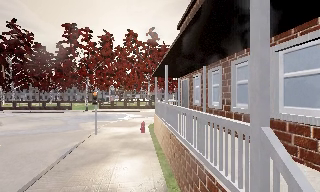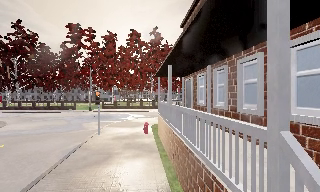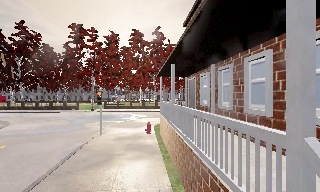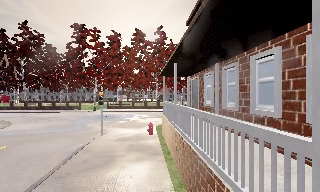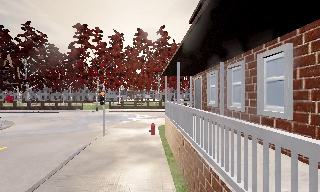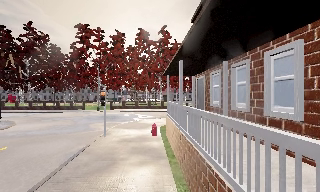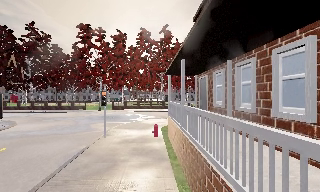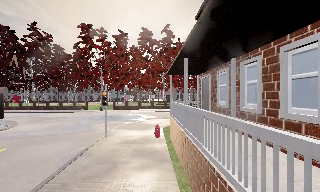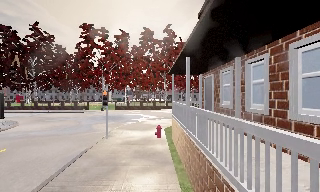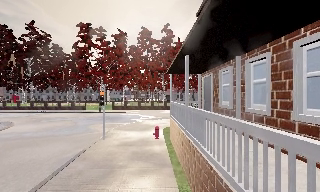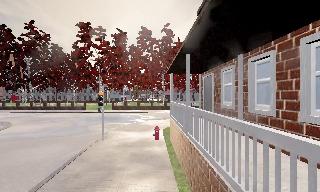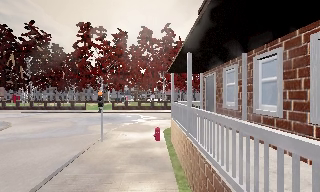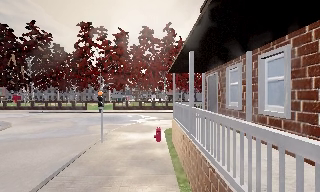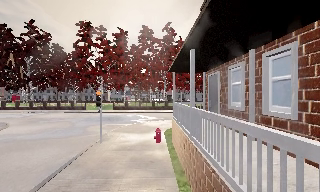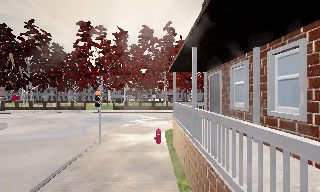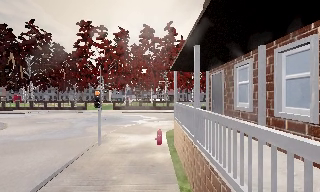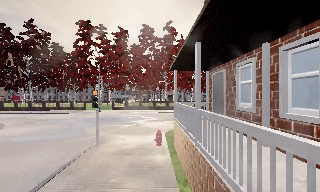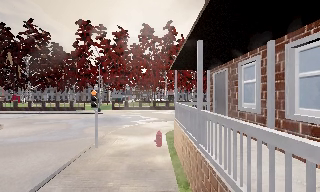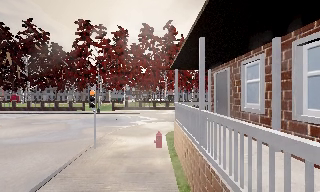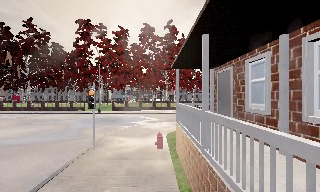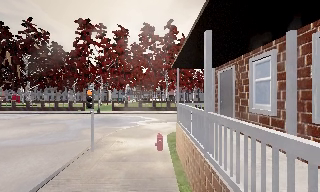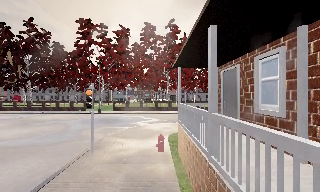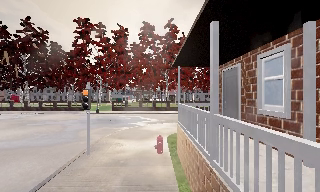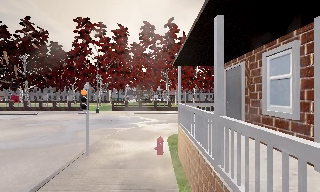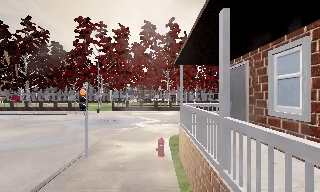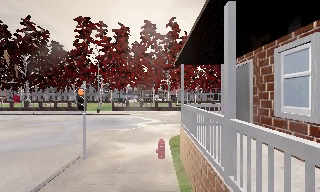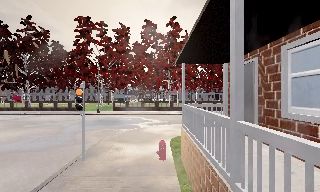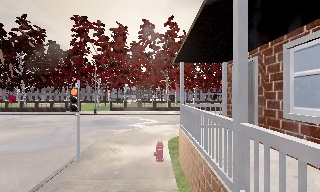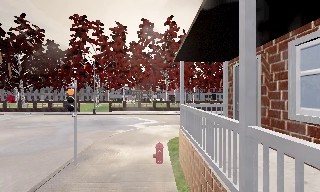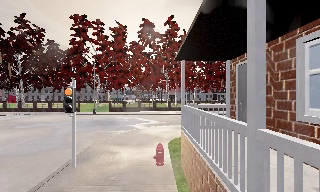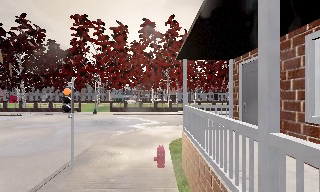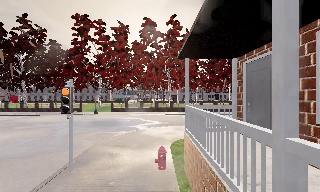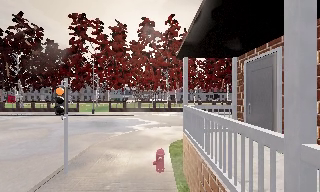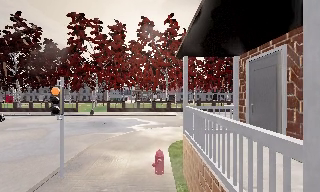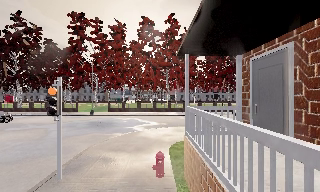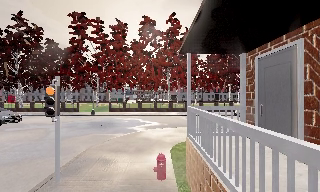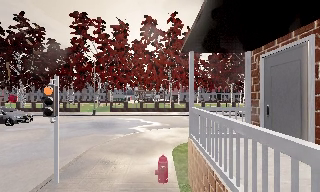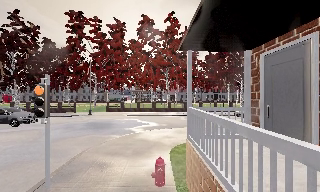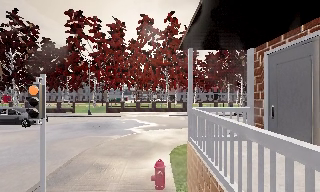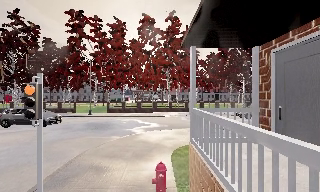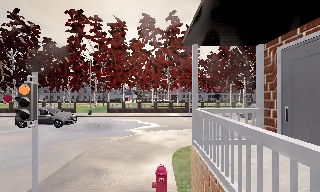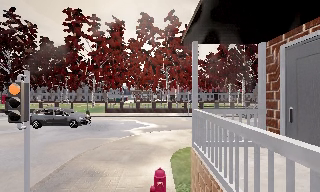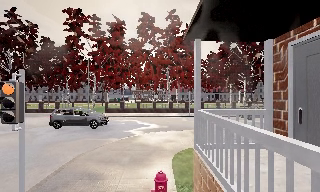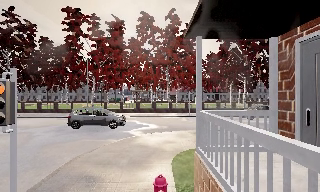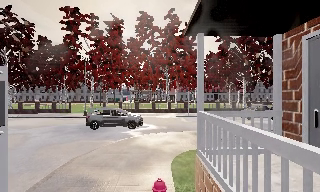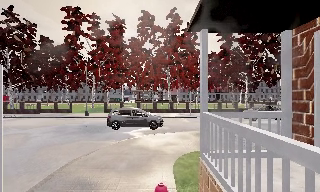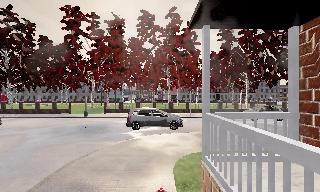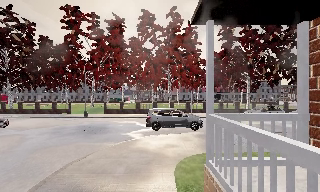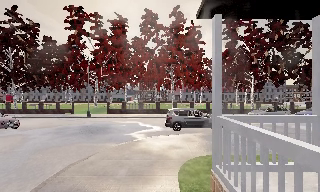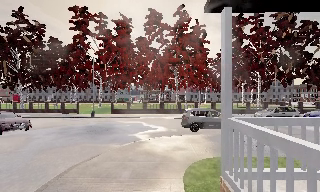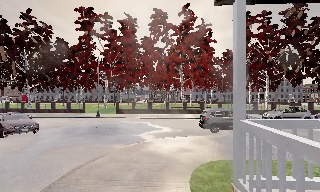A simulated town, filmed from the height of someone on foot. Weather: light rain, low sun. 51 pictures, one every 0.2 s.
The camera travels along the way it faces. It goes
forward.
0.0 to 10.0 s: The camera swings to its left by about 10 degrees, and the scene slides to the right. It travels forward, about 9 m, so what stands in front looms larger.
The film runs forward here.
